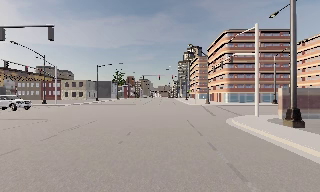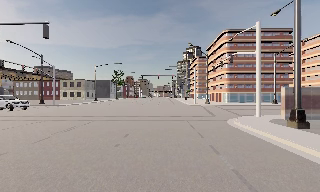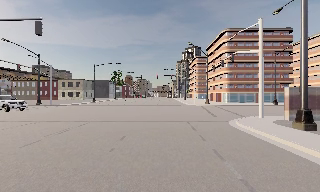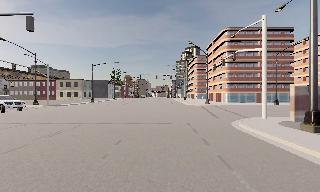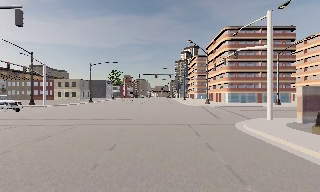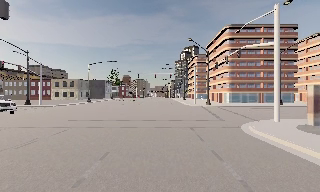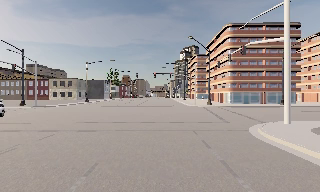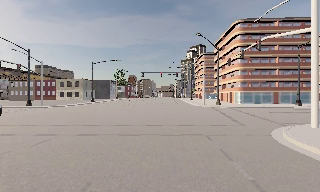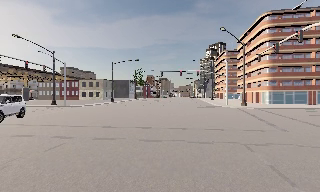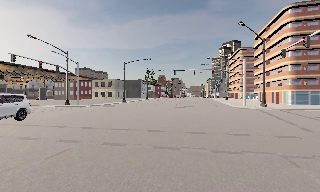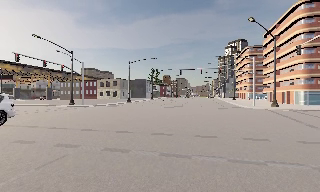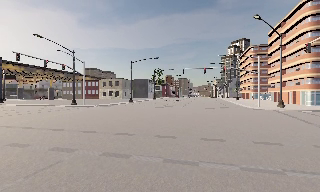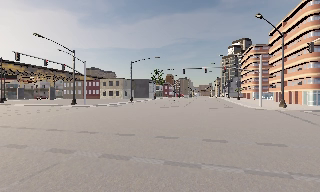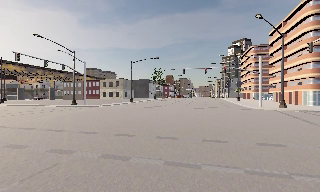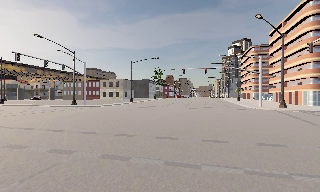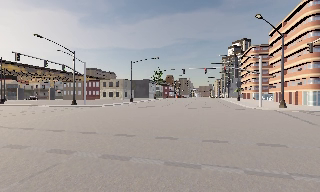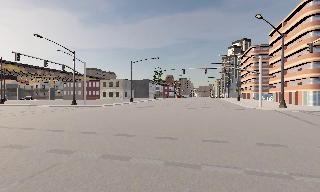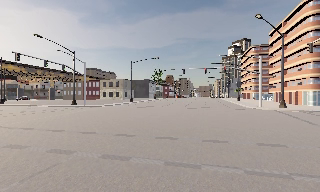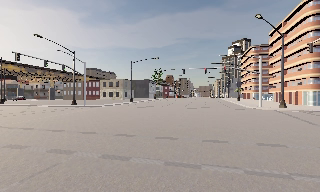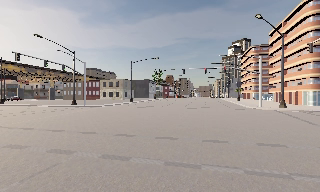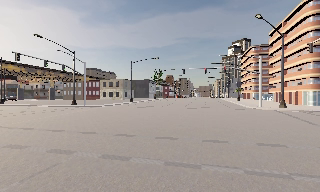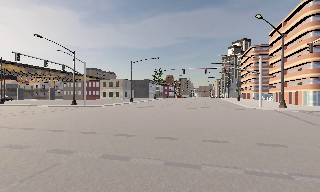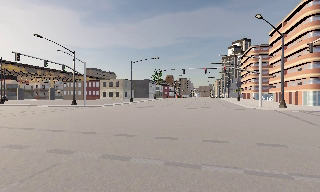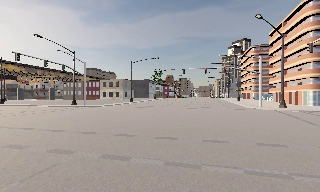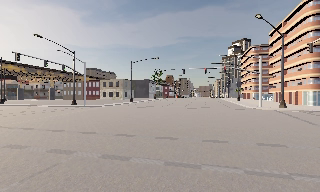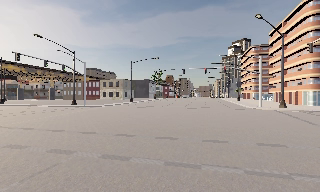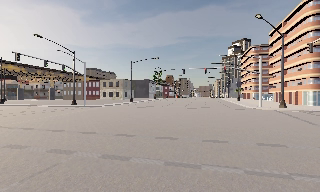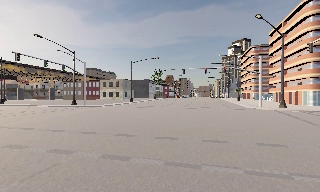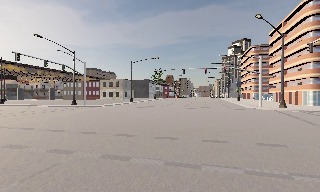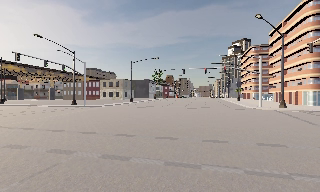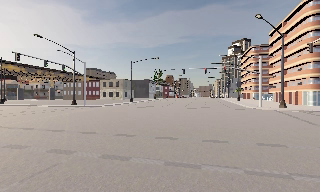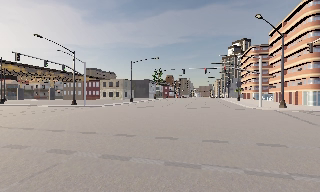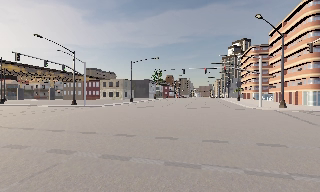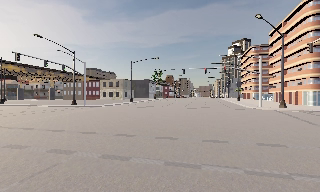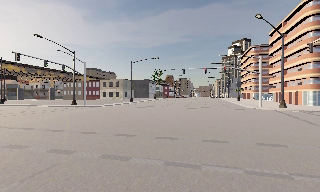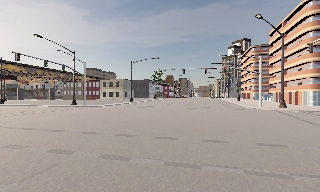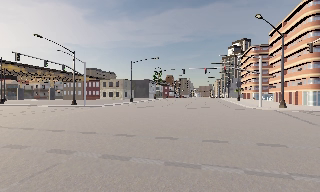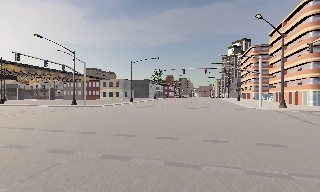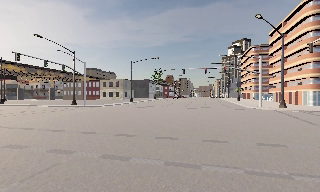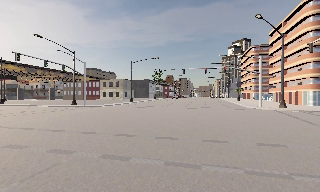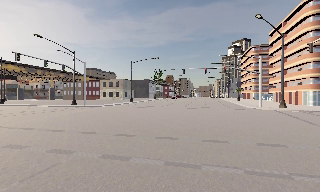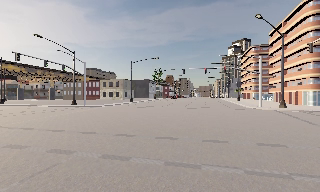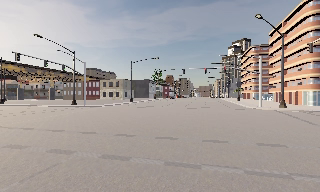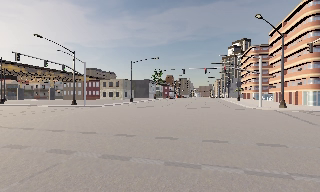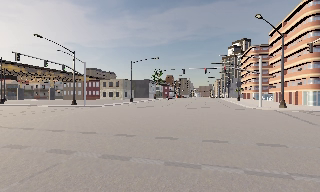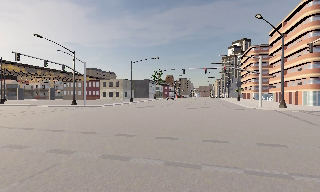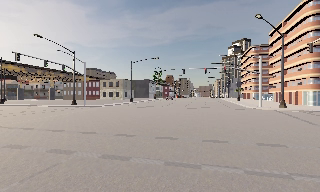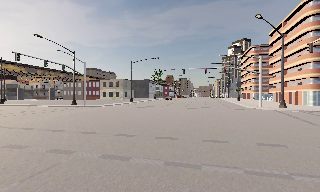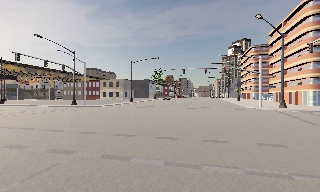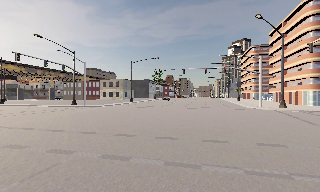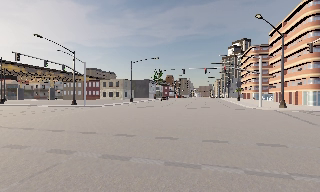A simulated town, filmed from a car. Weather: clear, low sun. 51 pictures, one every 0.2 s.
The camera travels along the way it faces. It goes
forward.
0.0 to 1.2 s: The camera travels forward, about 4 m, so what stands in front looms larger. It gains speed.
1.2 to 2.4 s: The camera pans to its left, which is counterclockwise from overhead, by about 15 degrees. It travels forward, about 4.5 m, so what stands in front looms larger. It loses speed.
2.4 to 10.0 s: The camera keeps its place and its aim.
The film runs forward here.
